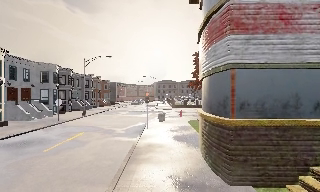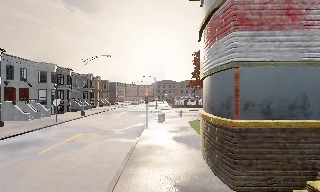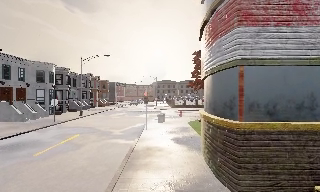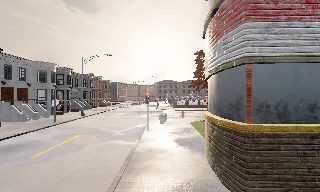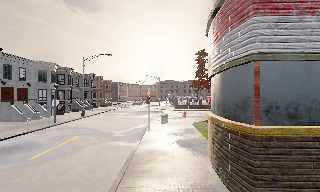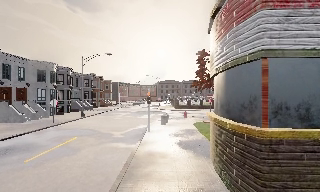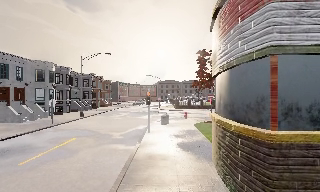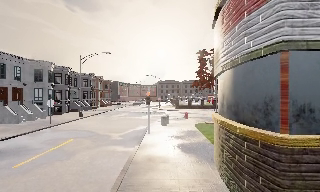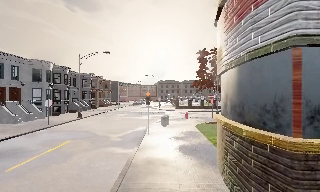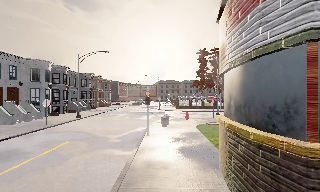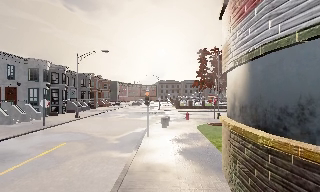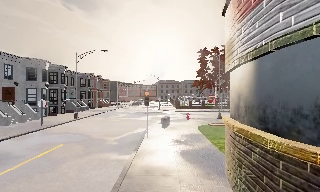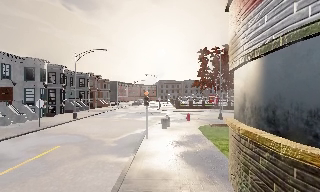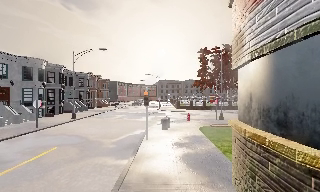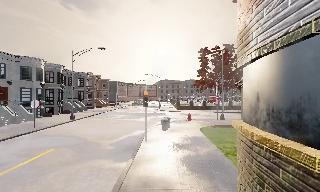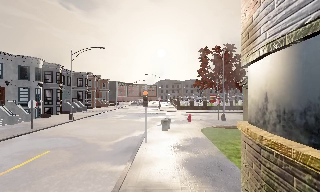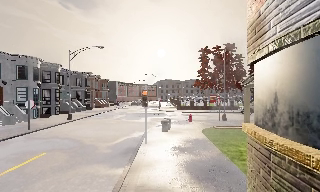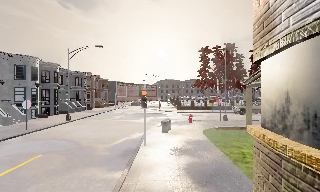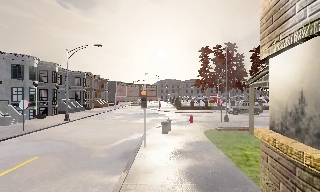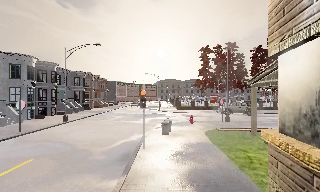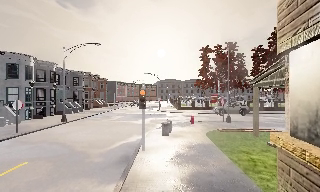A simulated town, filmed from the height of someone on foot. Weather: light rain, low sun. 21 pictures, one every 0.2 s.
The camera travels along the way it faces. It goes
forward.
0.0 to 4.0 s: The camera travels forward, about 5 m, so what stands in front looms larger.
The film runs forward here.
